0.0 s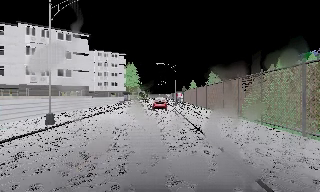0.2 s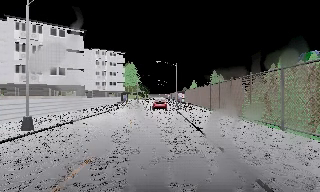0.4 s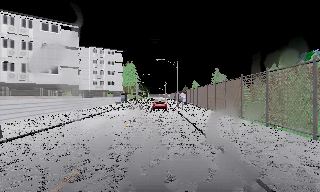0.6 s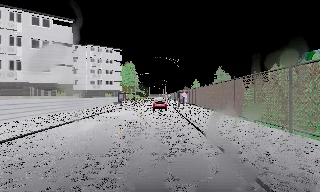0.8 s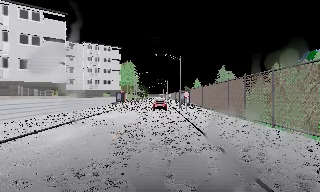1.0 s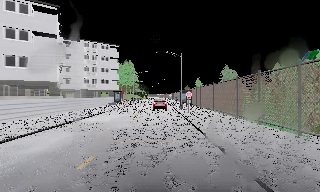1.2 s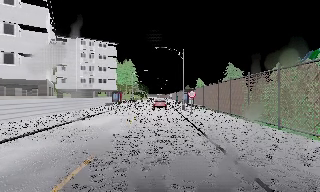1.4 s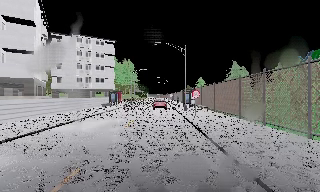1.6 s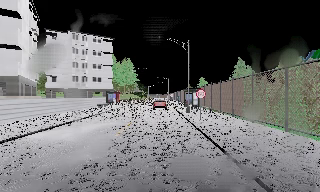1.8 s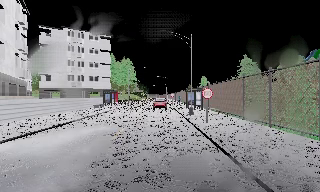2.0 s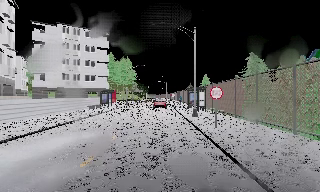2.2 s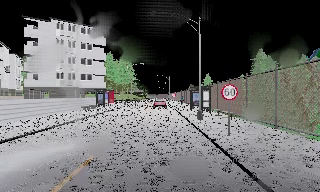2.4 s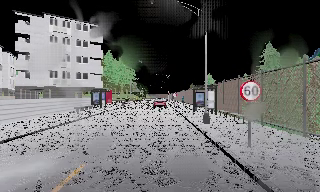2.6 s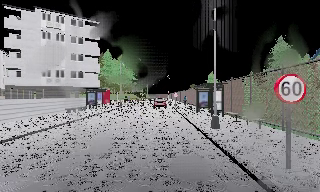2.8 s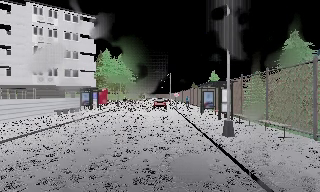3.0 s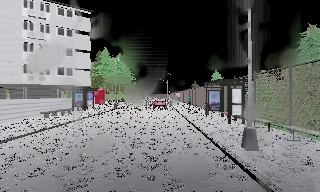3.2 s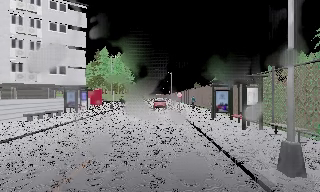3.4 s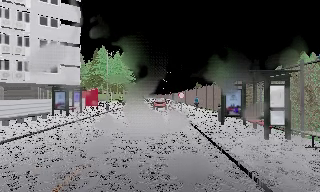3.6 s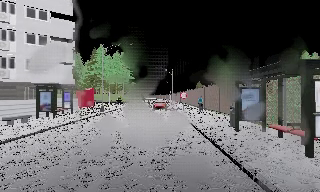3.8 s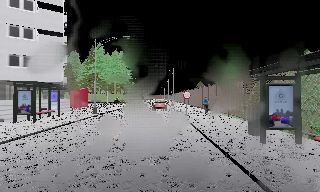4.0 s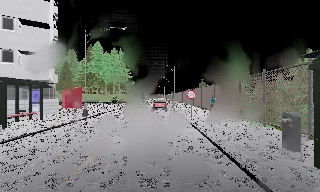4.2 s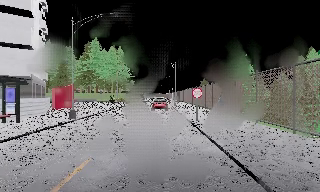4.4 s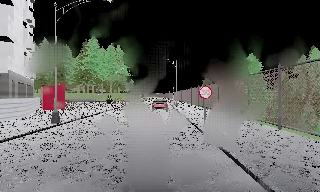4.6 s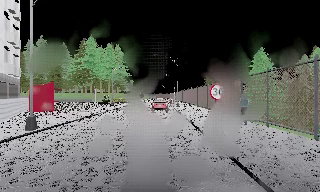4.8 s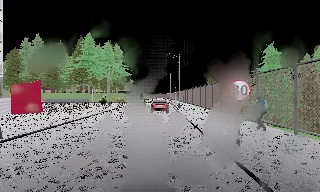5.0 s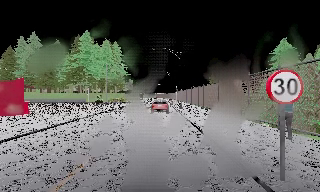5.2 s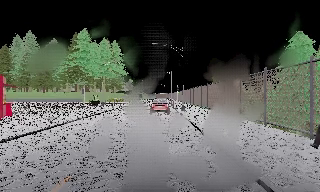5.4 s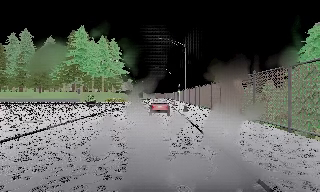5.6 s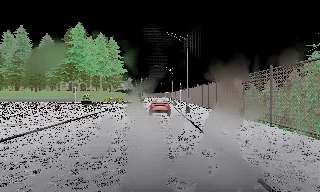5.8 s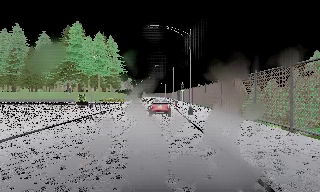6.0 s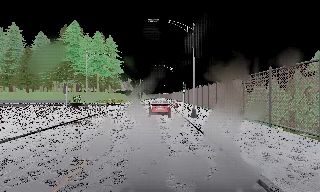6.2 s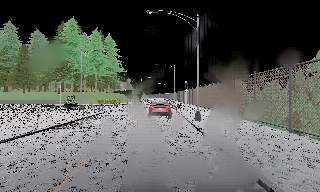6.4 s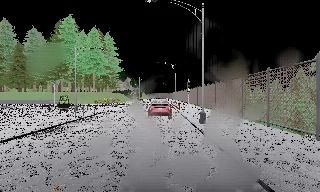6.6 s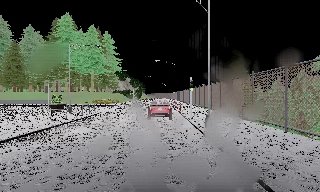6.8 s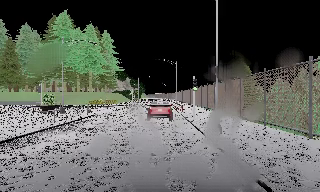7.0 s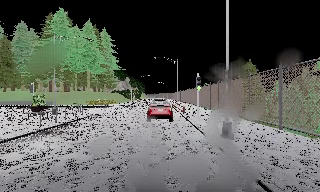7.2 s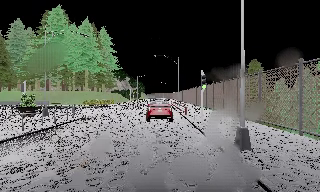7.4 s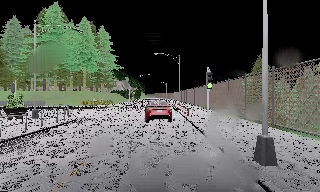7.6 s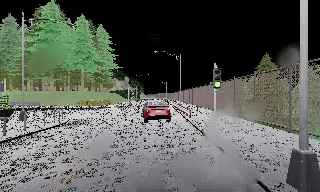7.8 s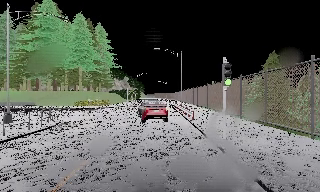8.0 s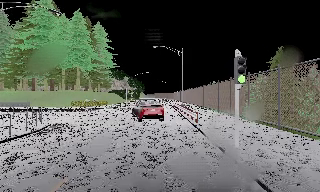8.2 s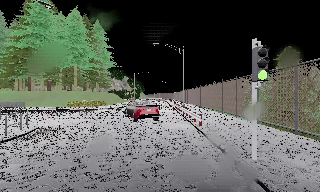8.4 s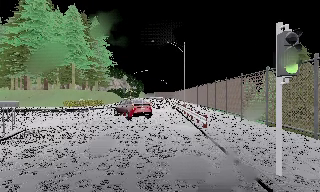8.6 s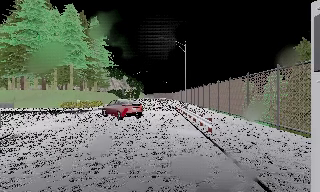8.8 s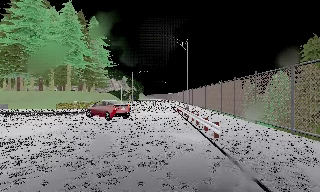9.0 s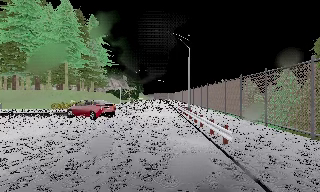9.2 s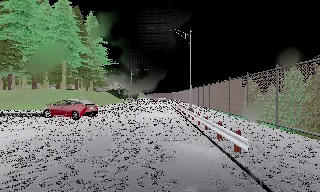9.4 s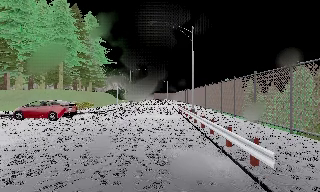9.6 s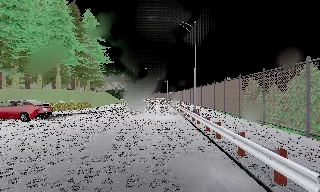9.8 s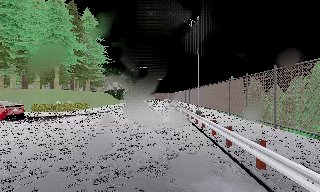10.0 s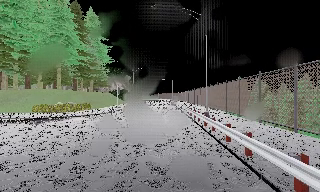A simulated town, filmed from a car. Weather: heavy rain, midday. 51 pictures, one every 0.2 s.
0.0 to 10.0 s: The camera travels forward, about 70 m, so what stands in front looms larger. It loses speed.
The film runs forward here.
